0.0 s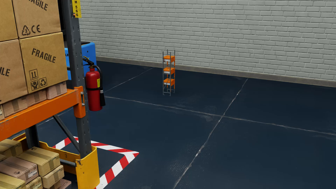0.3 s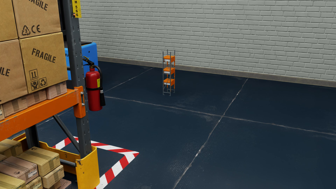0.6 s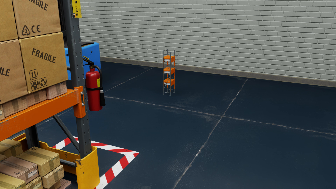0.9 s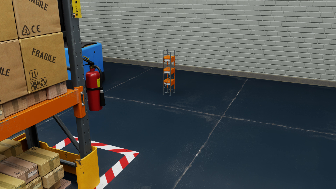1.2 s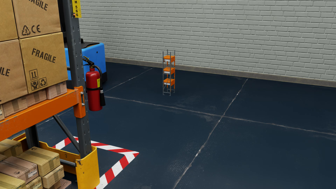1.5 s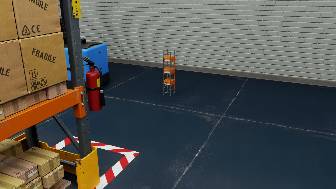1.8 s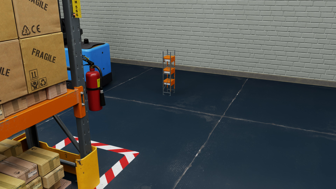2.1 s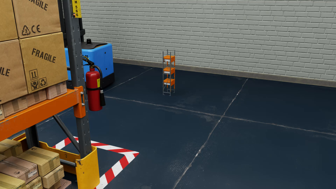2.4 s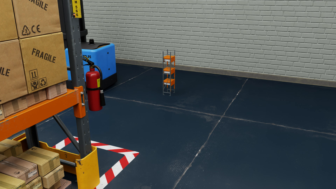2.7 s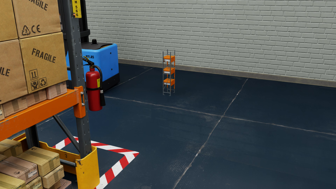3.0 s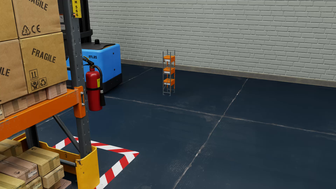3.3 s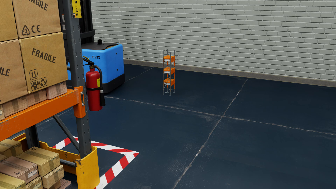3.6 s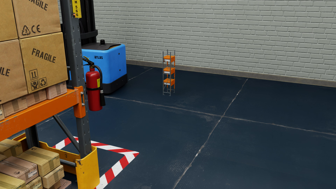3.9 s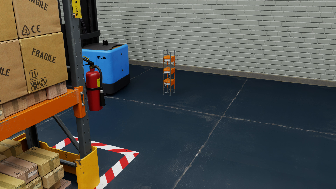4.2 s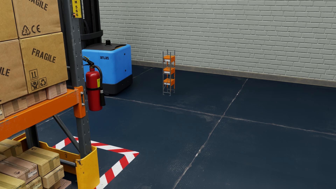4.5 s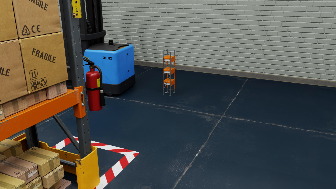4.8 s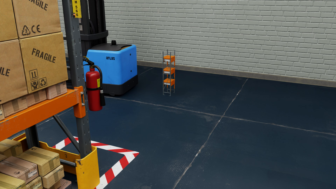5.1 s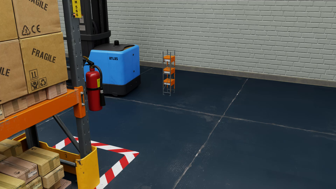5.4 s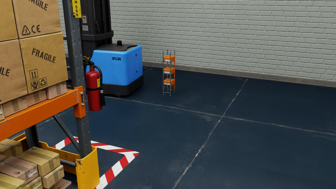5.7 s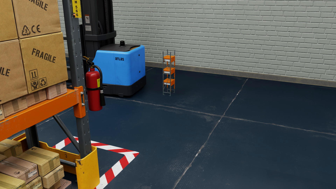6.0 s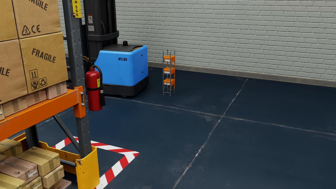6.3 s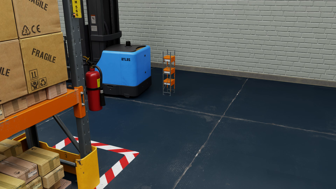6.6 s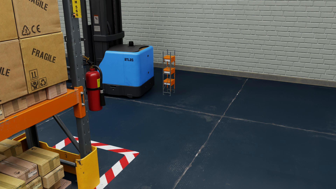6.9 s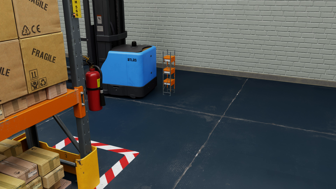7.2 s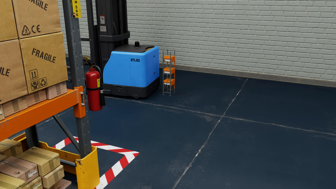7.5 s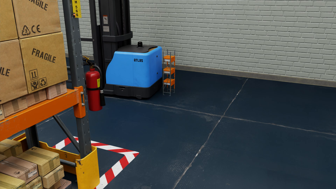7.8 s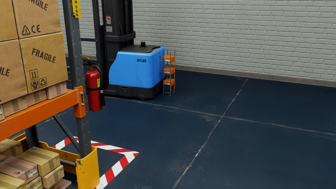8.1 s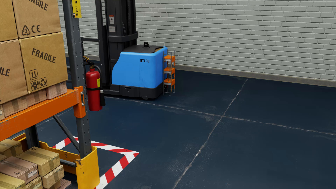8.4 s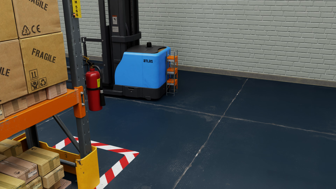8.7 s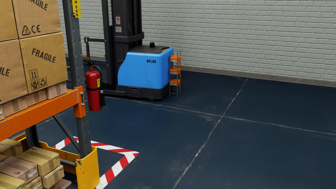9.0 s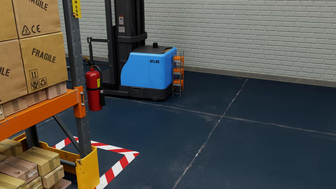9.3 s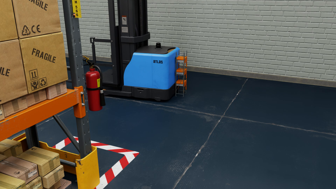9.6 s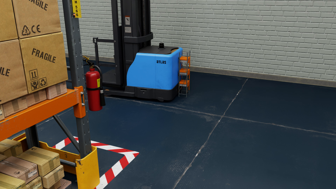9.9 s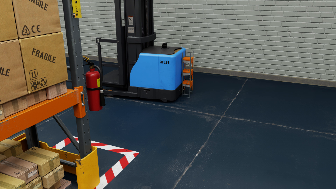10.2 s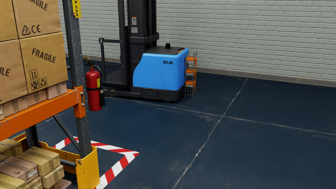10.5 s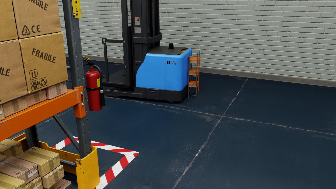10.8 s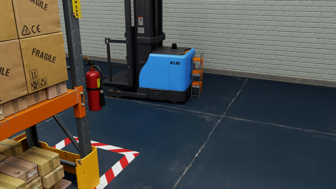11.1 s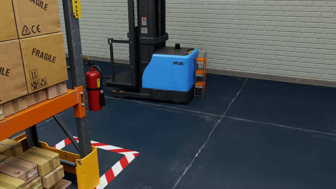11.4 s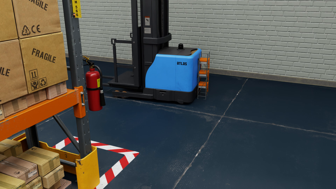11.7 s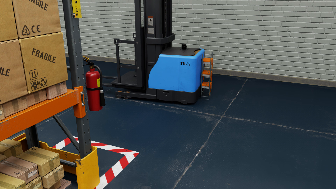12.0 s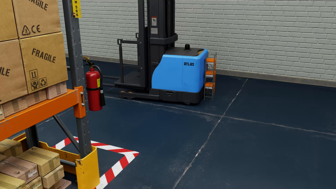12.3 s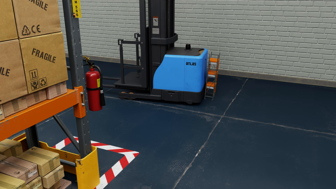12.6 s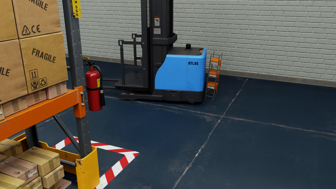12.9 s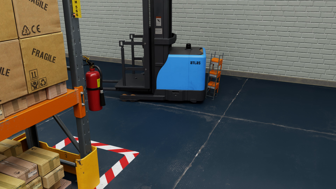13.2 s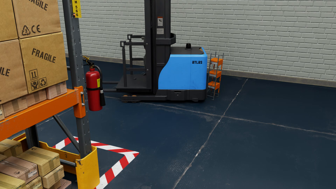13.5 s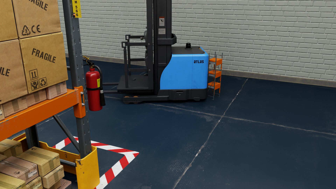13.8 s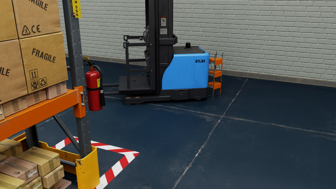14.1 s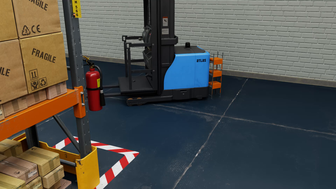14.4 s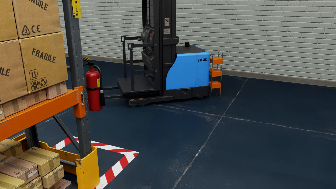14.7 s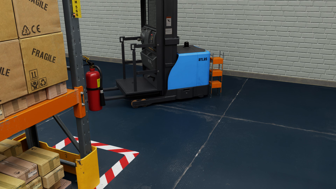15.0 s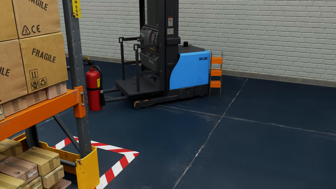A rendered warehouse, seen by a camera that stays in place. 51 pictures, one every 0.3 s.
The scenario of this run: A forklift runs into an object in its way.
